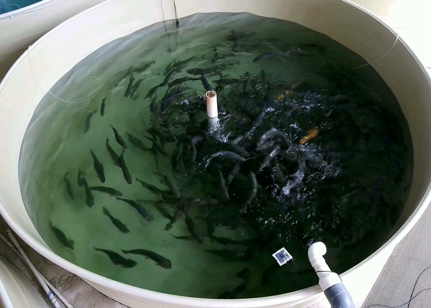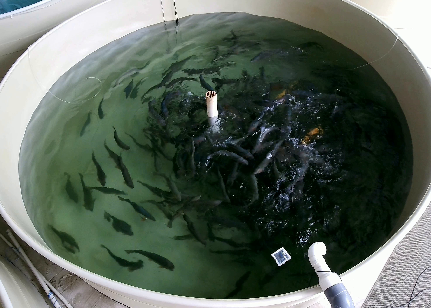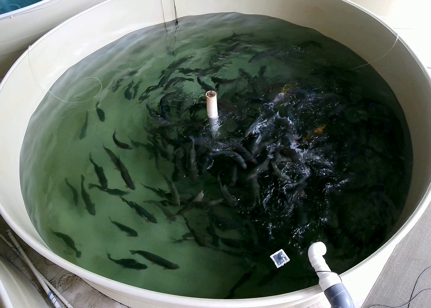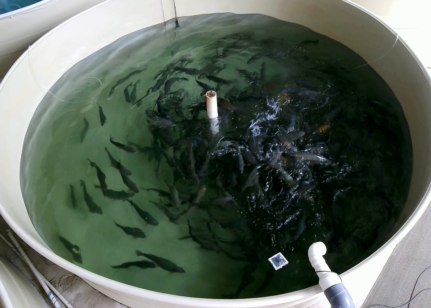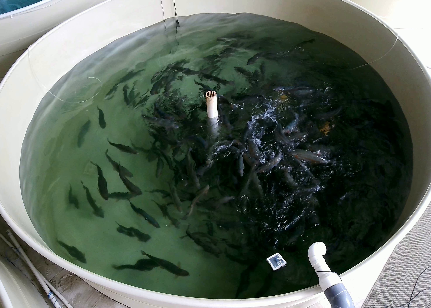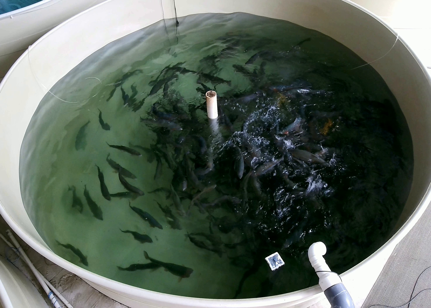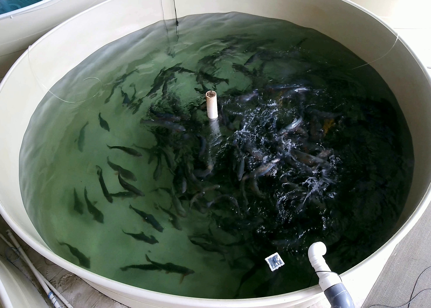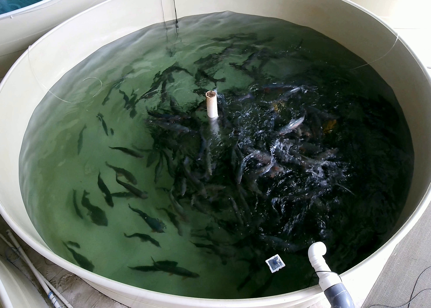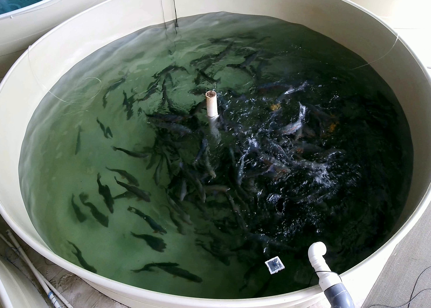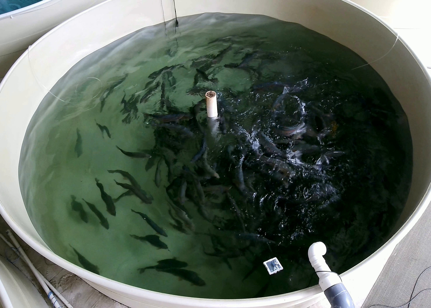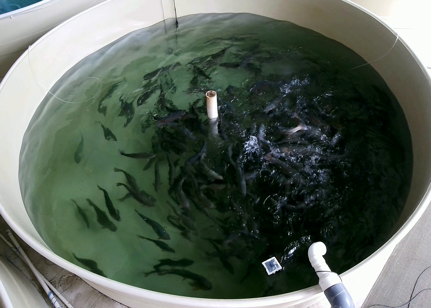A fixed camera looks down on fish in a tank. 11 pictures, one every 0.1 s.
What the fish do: Strong feeding.
